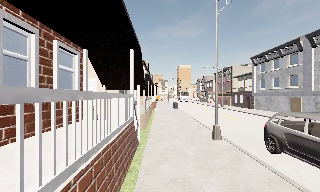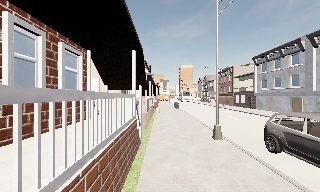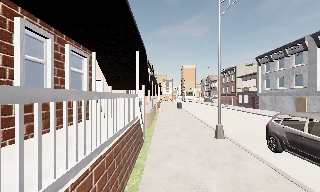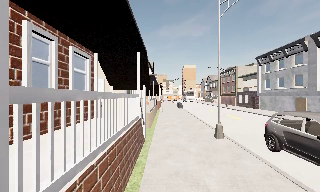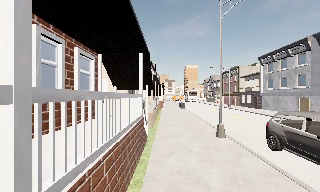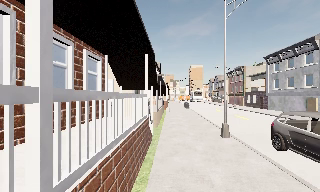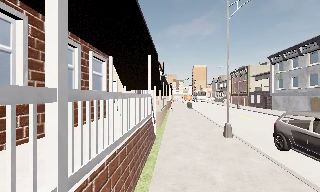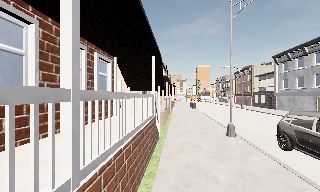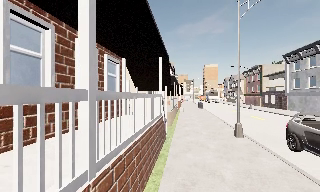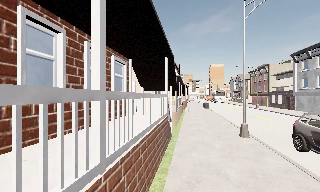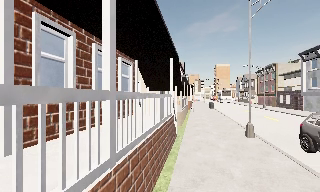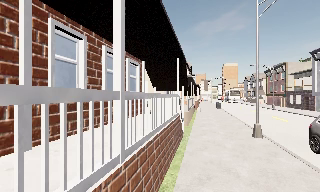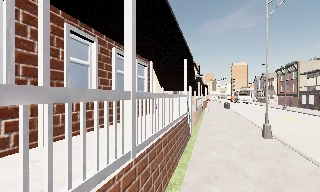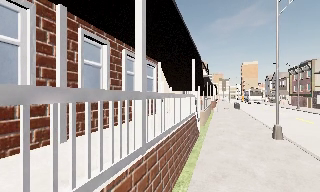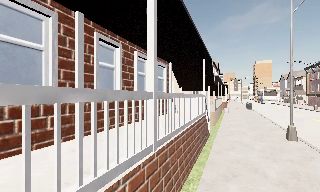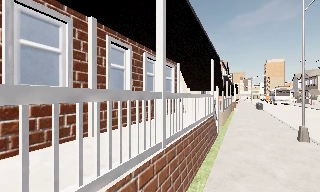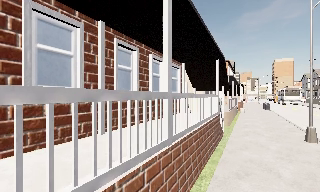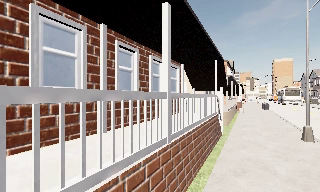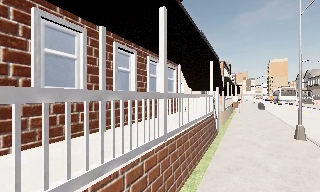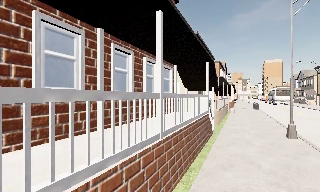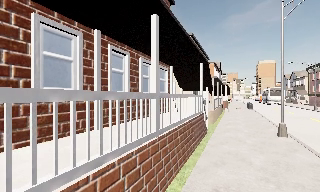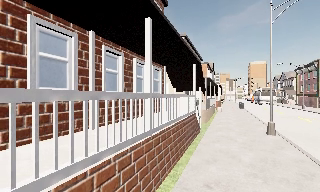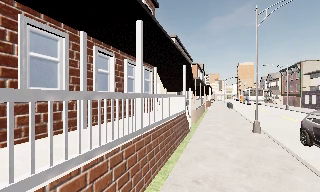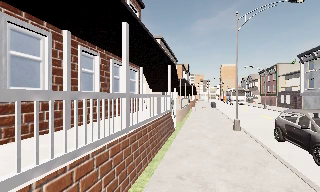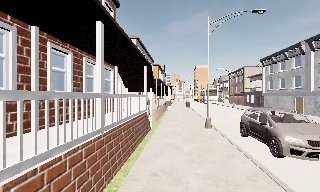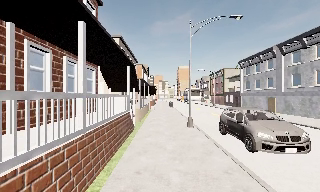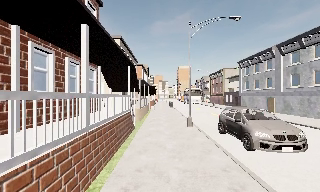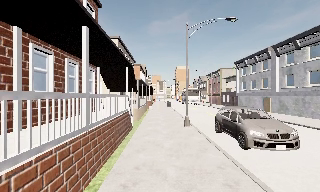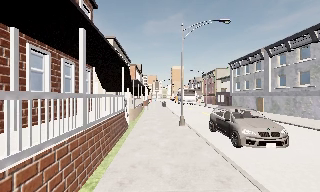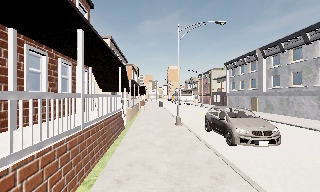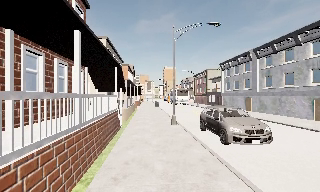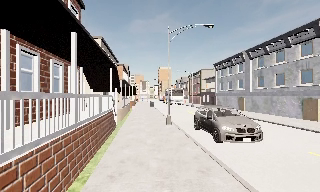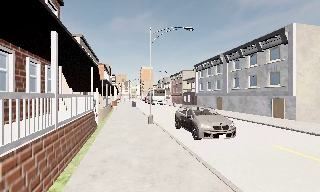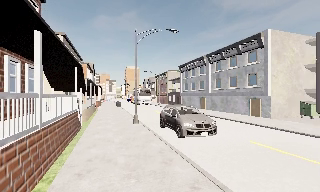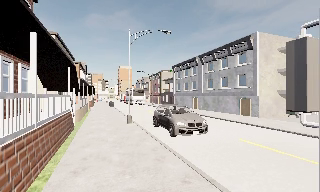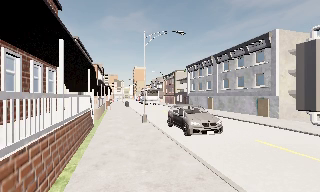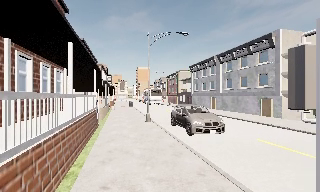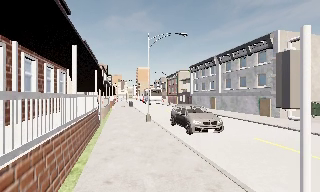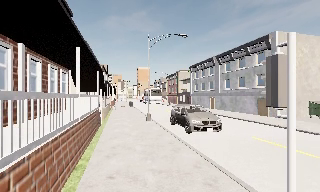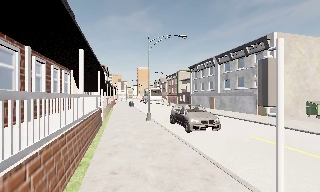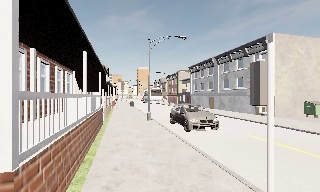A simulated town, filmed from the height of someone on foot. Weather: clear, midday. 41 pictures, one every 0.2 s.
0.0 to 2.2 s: The scene slides to the right, as the camera pans about 15 degrees to its left. It travels backward, about 1.5 m, so what stands in front gets smaller.
2.2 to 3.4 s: The camera swings to its left by about 15 degrees, and the scene slides to the right. It travels backward, about 1 m, so what stands in front gets smaller.
3.4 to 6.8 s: The camera swings to its right by about 50 degrees, and the scene slides to the left. It travels backward, about 2.5 m.
6.8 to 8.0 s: The camera travels backward, about 1.5 m, so what stands in front gets smaller.
The film runs backward here.
